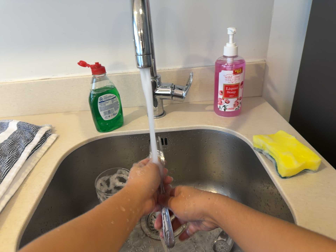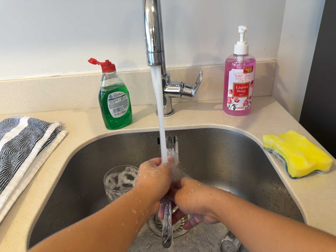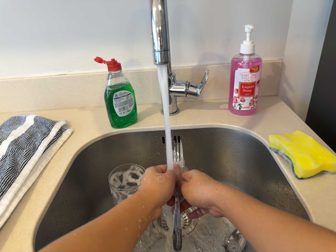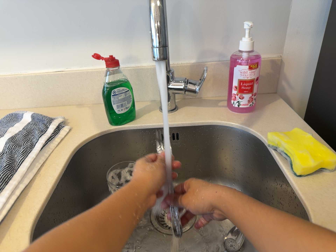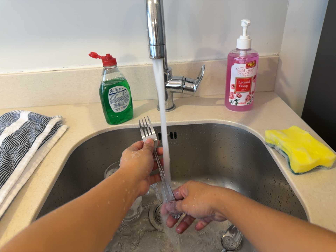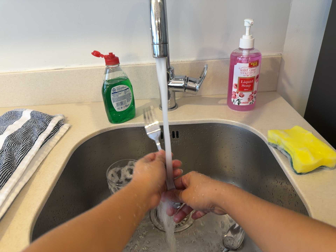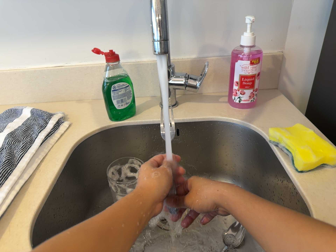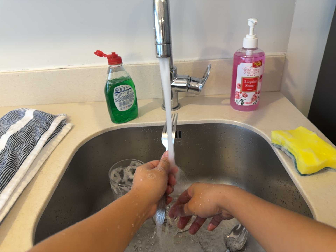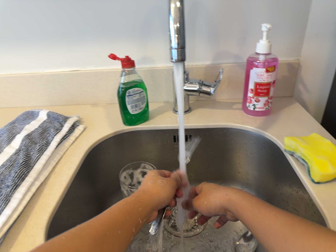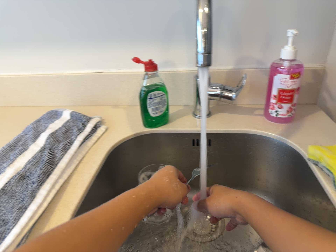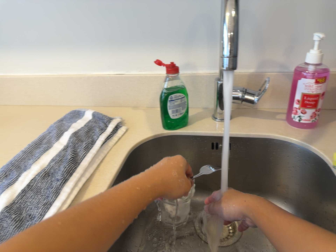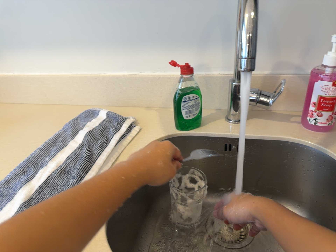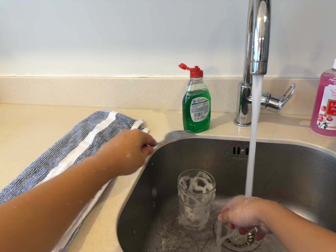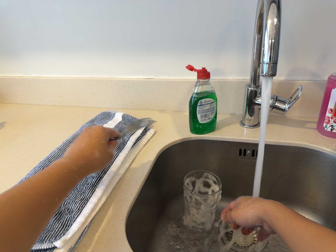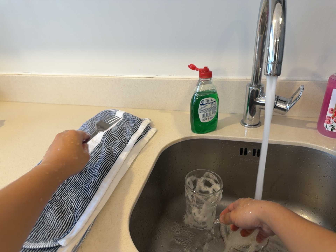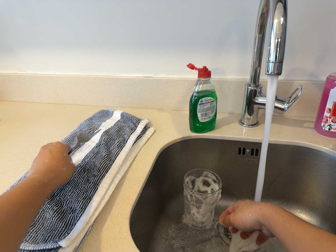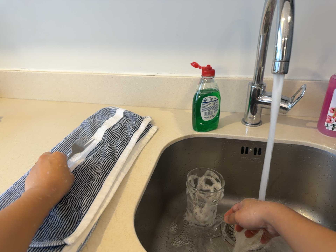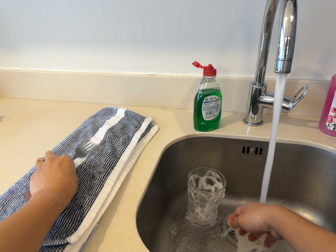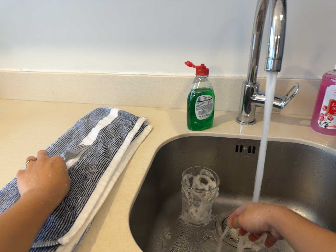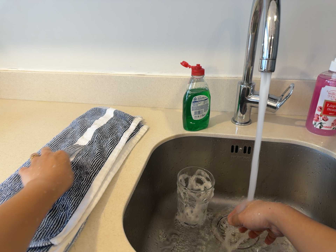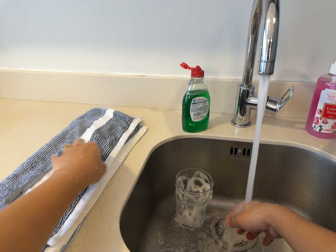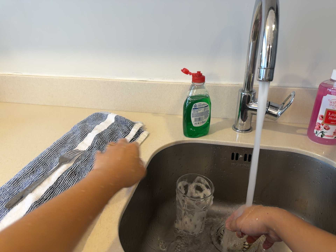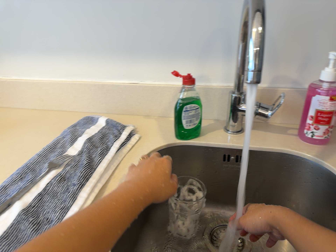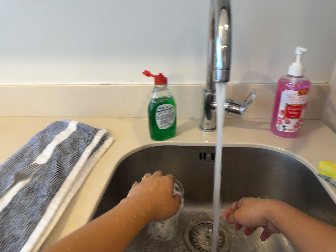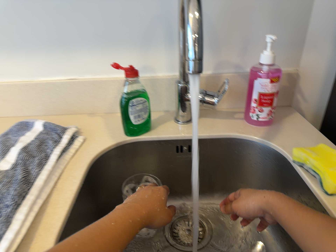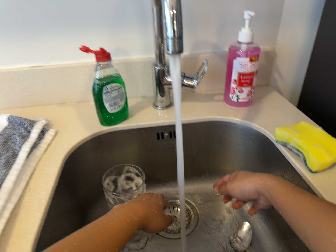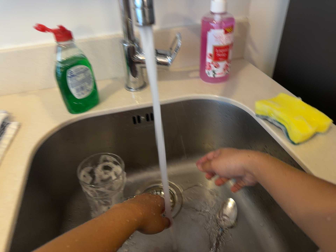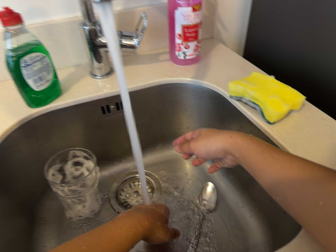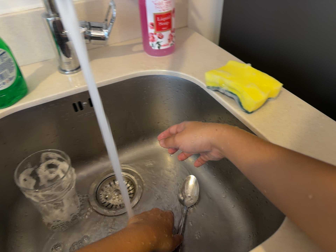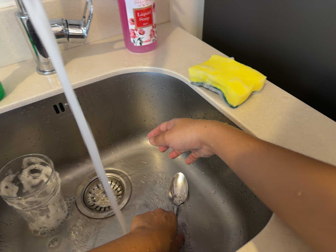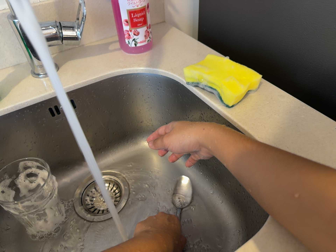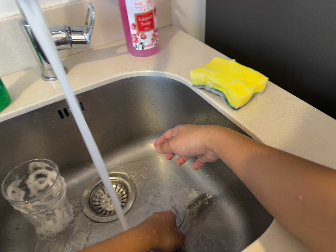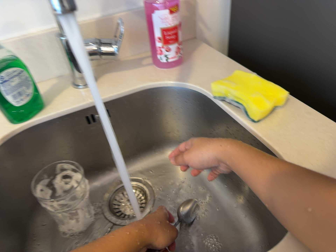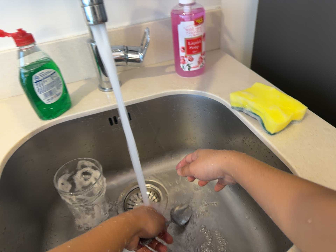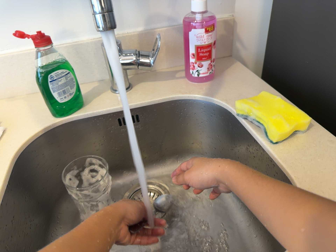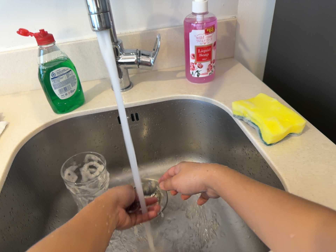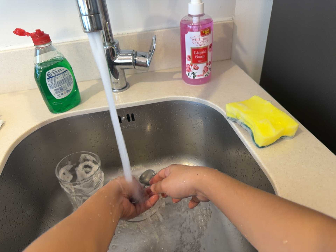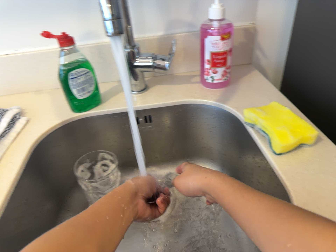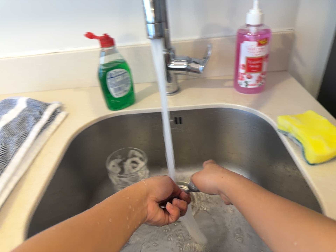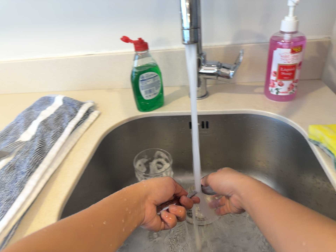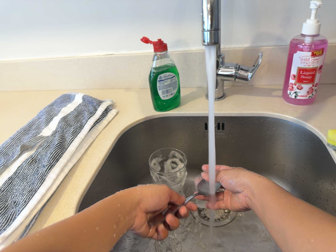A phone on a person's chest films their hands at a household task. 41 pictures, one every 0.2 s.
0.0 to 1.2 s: The camera shifts only a little, or ends up much as it began.
1.2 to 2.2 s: The camera swings to its left by about 10 degrees, and the scene slides to the right.
2.2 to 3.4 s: The camera travels to its left, about 5 cm, so close, fixed things drift to the right.
3.4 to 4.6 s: The camera shifts only a little, or ends up much as it began.
4.6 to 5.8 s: The camera swings to its right by about 30 degrees, and the scene slides to the left. It travels forward, about 12 cm, so what stands in front looms larger. Its aim tips toward the bottom of its view by about 15 degrees, and the scene shifts upward. It rolls about its line of sight by about 20 degrees, and the scene rotates counterclockwise.
5.8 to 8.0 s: The scene slides to the right, as the camera pans about 35 degrees to its left. It travels backward, about 10 cm. It rolls about its line of sight by about 20 degrees, and the scene rotates clockwise.
The film runs forward here.
